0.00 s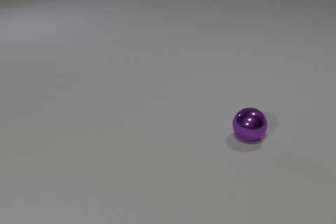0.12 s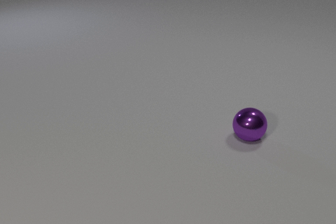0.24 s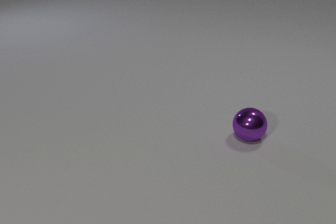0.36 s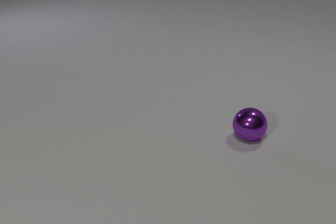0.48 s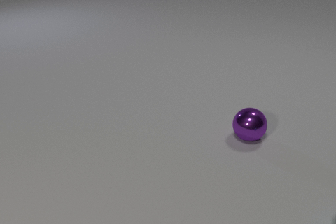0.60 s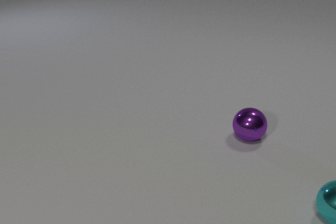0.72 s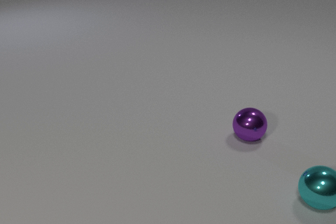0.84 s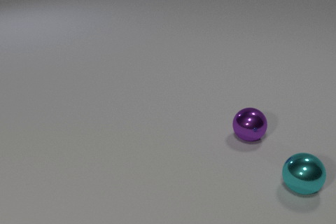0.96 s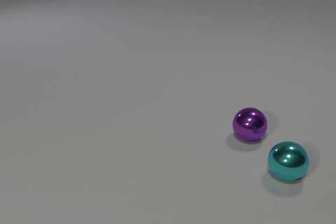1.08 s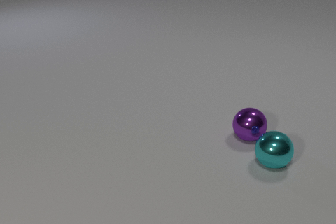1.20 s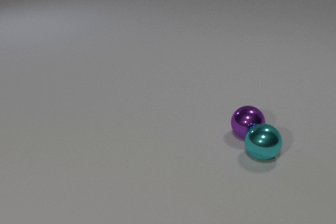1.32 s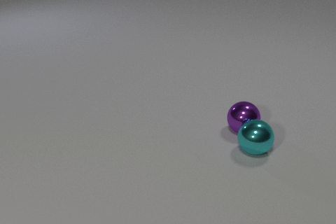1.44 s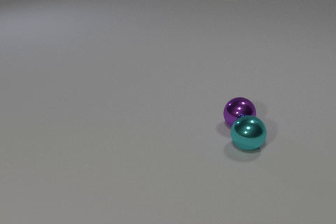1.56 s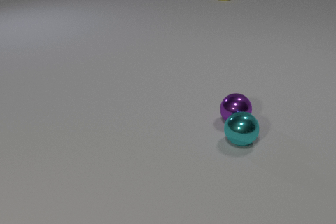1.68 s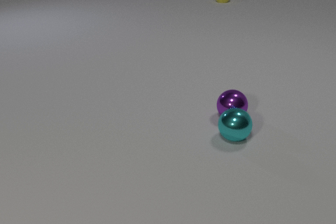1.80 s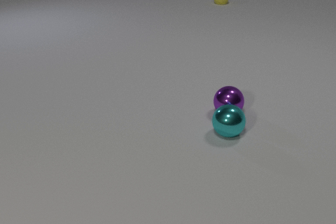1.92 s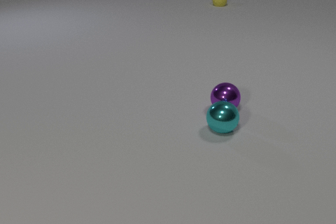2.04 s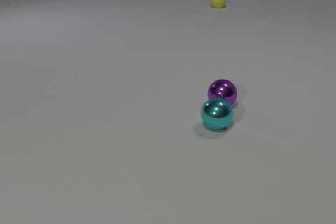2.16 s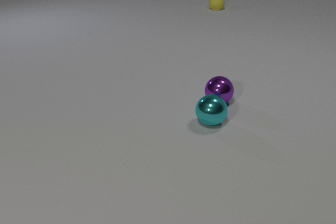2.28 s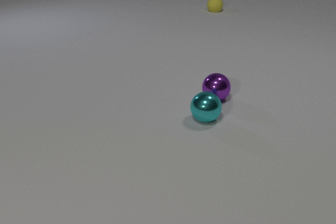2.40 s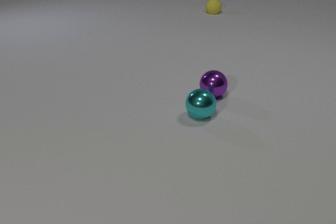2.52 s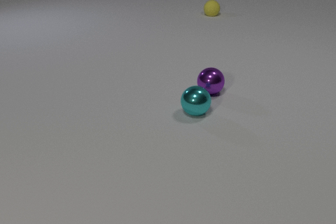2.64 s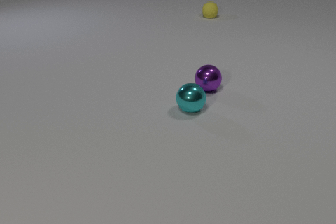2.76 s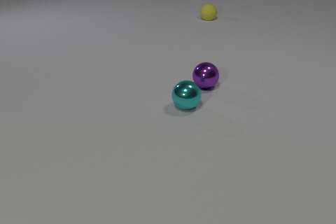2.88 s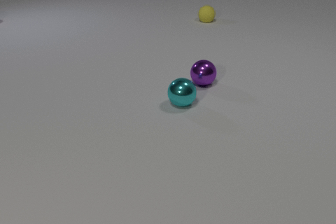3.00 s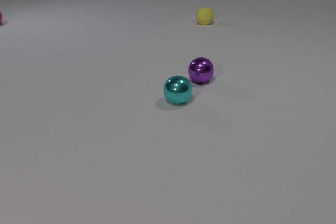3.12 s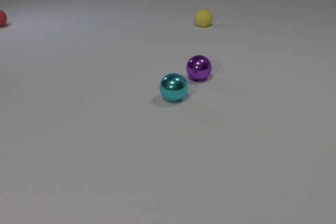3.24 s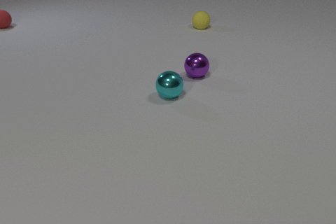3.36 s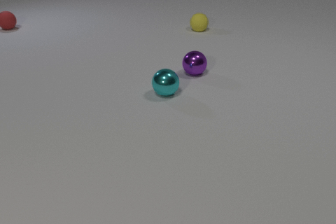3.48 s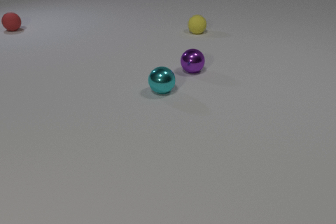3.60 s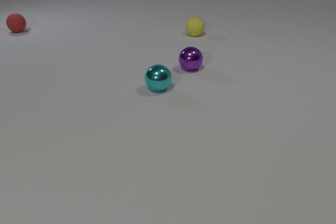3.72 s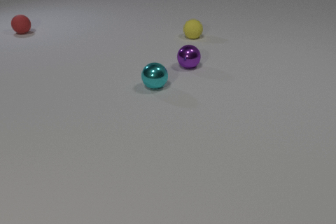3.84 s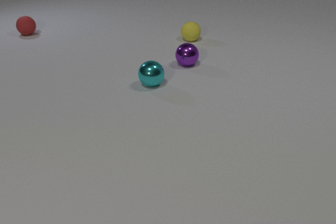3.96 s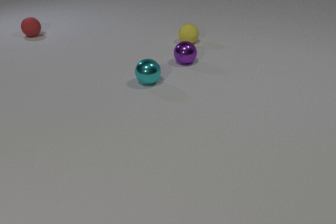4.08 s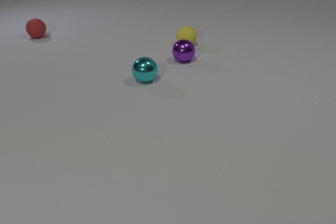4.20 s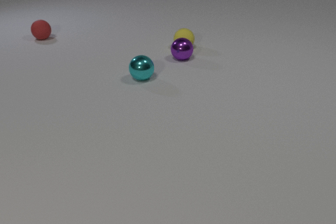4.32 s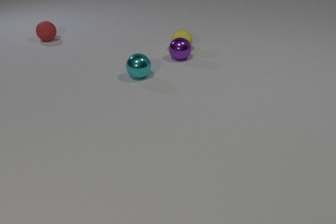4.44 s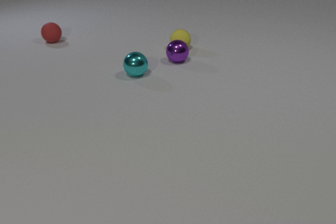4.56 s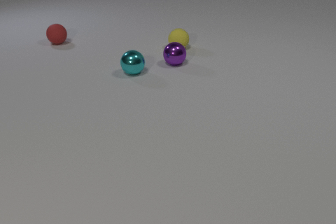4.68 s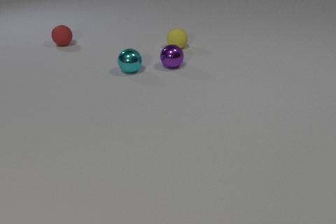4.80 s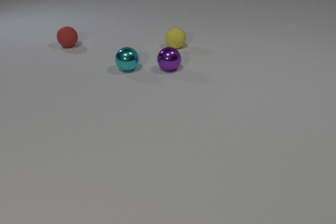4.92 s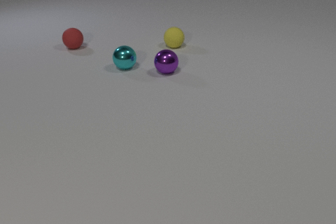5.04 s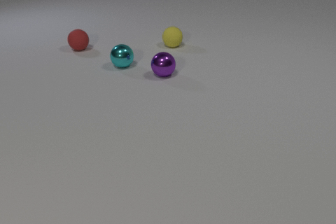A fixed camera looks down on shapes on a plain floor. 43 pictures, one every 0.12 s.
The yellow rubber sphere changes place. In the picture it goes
toward the camera.
0.00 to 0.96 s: The cyan metal sphere comes in at the right edge, rolls to the left and away from the camera.
0.96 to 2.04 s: The cyan metal sphere rolls to the left and away from the camera. The purple metal sphere rolls away from the camera and to the left. The yellow rubber sphere comes in at the top edge, rolls toward the camera. The cyan metal sphere and the purple metal sphere collide.
2.04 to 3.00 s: The cyan metal sphere rolls away from the camera and to the left. The purple metal sphere rolls away from the camera and to the left. The yellow rubber sphere rolls toward the camera. The red rubber sphere comes in at the left edge.
3.00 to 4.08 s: The cyan metal sphere rolls away from the camera and to the left. The purple metal sphere rolls away from the camera. The yellow rubber sphere rolls toward the camera. The red rubber sphere rolls toward the camera and to the right.
4.08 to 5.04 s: The cyan metal sphere rolls away from the camera and to the left. The purple metal sphere rolls toward the camera and to the left. The yellow rubber sphere rolls to the left. The red rubber sphere rolls toward the camera and to the right. The purple metal sphere and the yellow rubber sphere collide.
What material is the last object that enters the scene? rubber.
How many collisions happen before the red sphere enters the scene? 1.
How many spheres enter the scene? 3.
